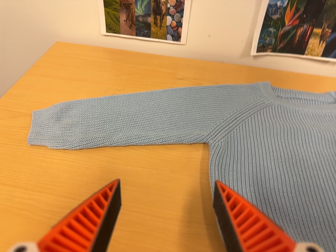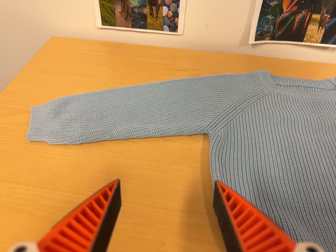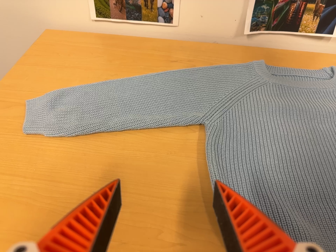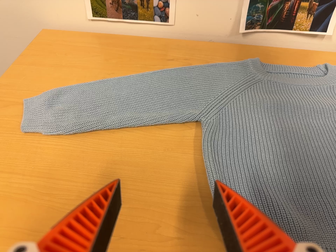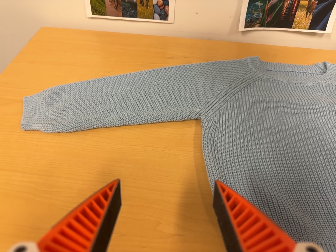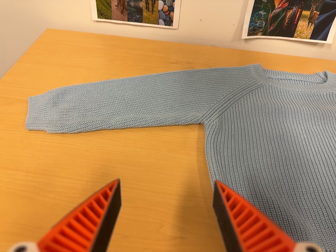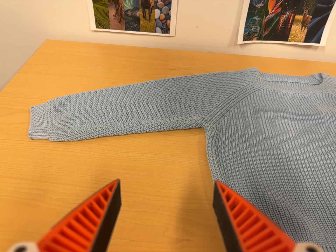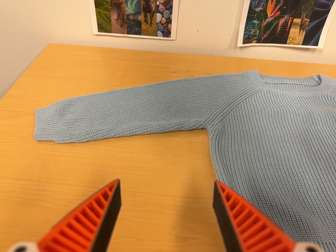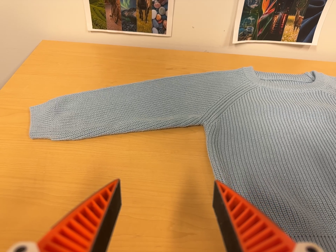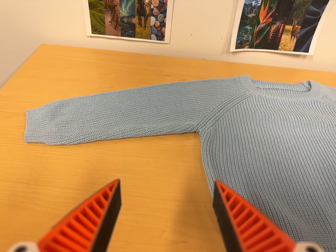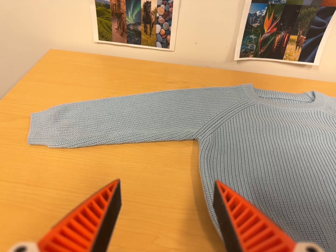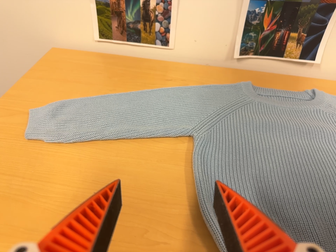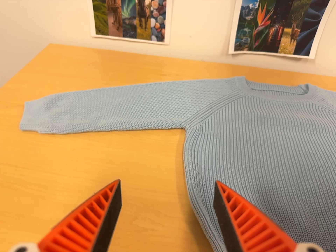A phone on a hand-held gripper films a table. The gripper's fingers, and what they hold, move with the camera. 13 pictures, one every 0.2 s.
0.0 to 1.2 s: The camera shifts only a little, or ends up much as it began.
1.2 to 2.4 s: The camera travels to its right, about 6 cm, so close, fixed things drift to the left.
The film runs backward here.
